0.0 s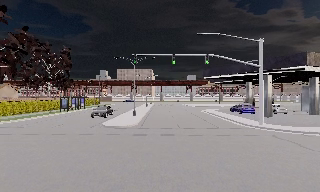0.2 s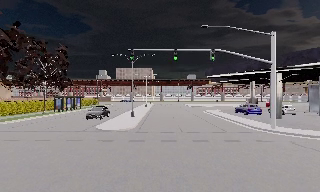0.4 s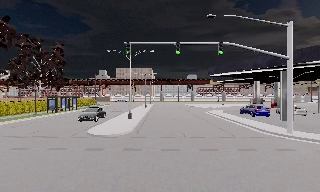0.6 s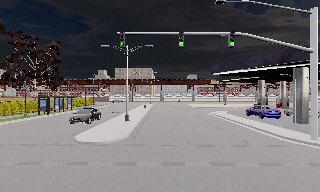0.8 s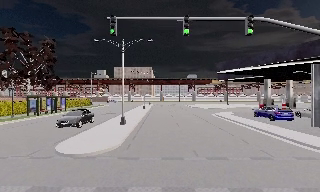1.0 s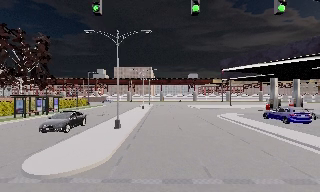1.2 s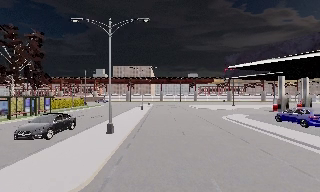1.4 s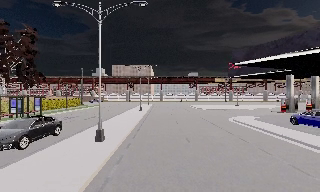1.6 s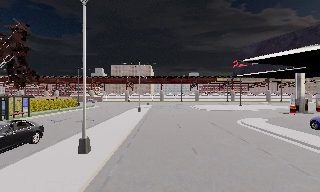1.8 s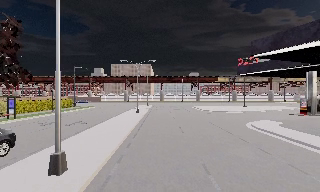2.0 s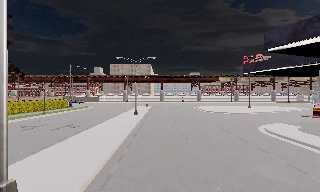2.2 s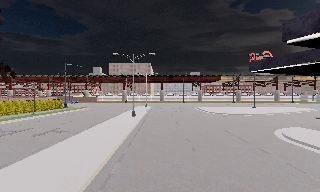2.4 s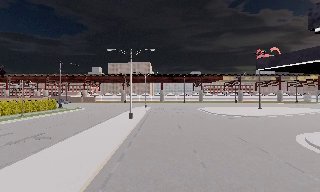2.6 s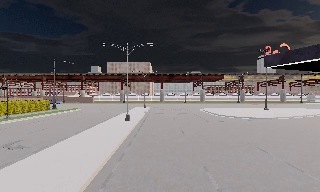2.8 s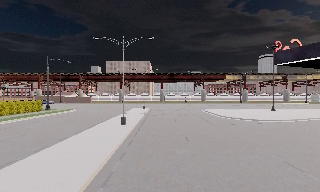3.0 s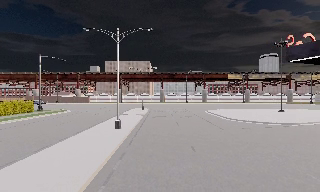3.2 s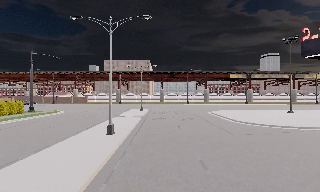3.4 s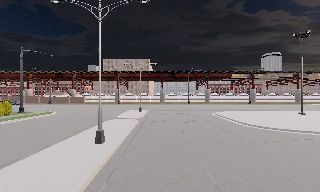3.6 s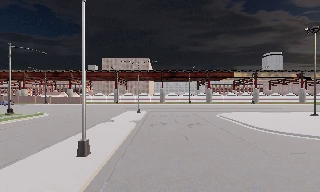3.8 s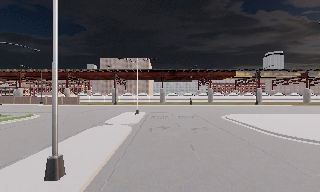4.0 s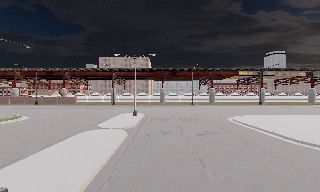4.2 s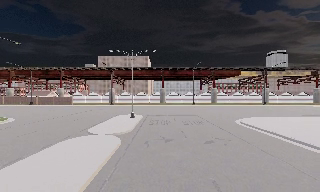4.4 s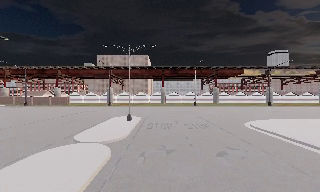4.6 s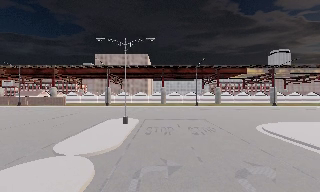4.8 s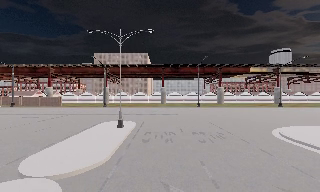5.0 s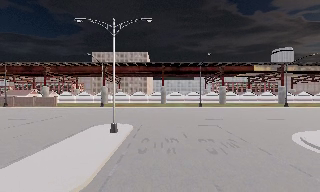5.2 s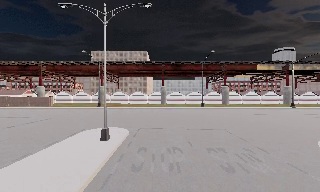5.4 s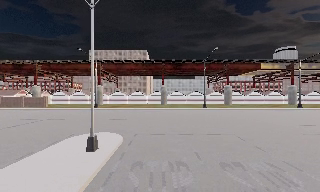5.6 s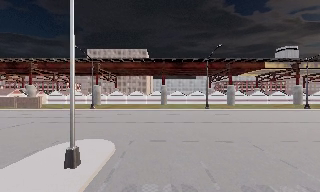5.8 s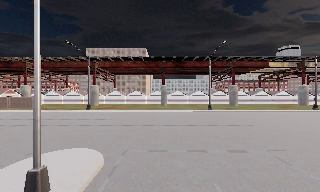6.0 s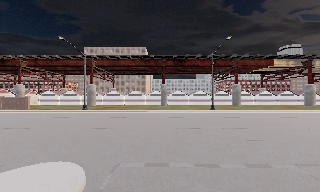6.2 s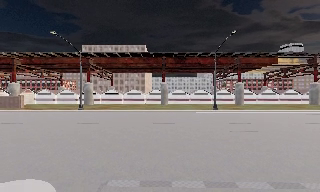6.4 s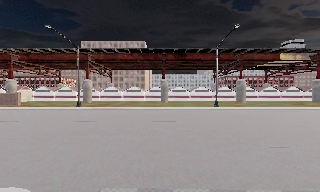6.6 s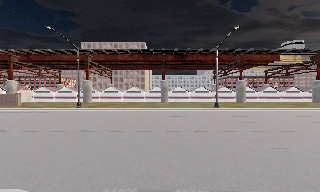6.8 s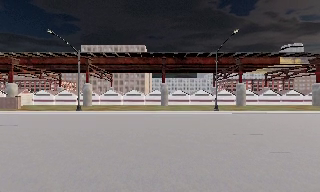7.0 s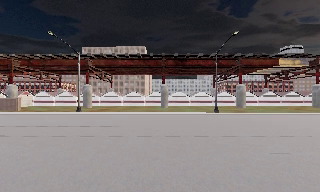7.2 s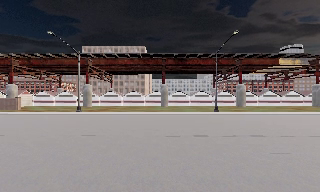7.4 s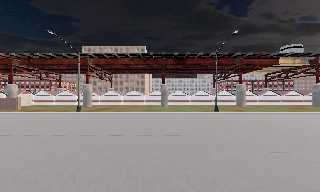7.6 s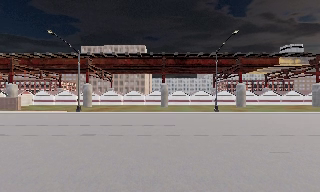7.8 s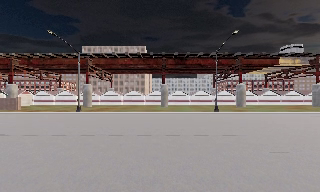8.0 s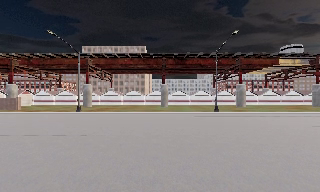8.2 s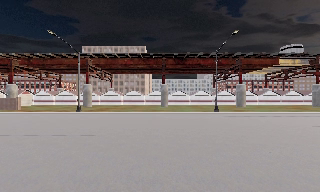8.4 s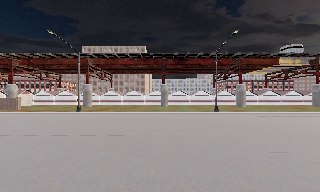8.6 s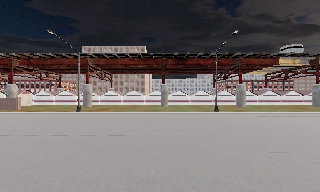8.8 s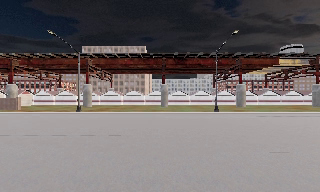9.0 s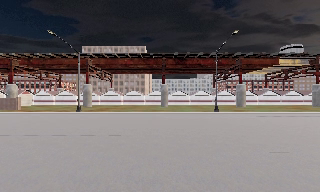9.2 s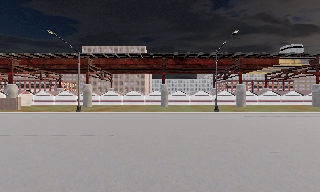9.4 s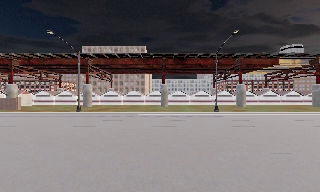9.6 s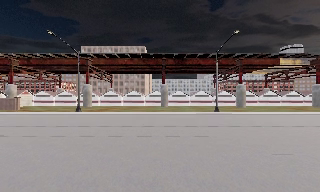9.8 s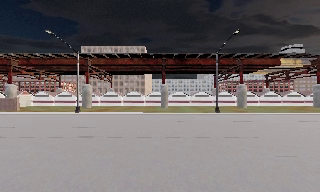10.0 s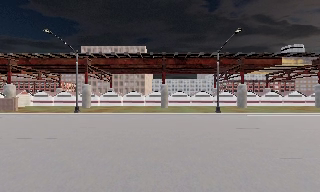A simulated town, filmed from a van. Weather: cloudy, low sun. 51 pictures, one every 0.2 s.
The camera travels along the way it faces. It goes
forward.
0.0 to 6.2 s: The camera travels forward, about 60 m, so what stands in front looms larger.
6.2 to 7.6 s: The camera travels forward, about 0.5 m, so what stands in front looms larger. It loses speed.
7.6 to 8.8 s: The camera keeps its place and its aim.
8.8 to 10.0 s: The camera travels forward, about 0.5 m, so what stands in front looms larger. It gains speed.
The film runs forward here.
